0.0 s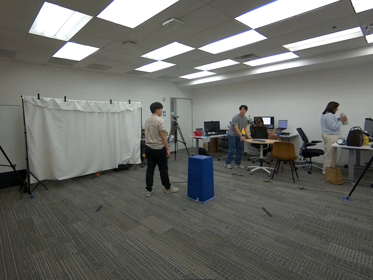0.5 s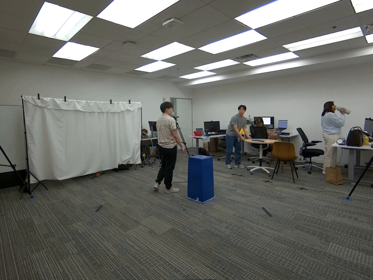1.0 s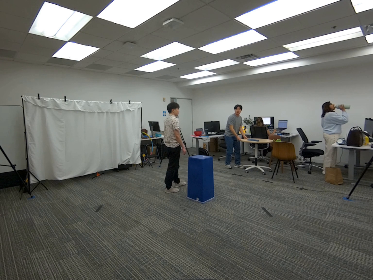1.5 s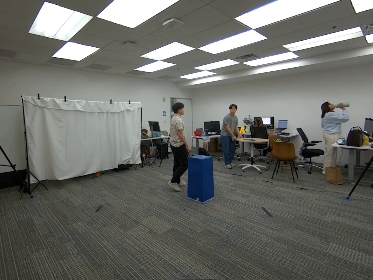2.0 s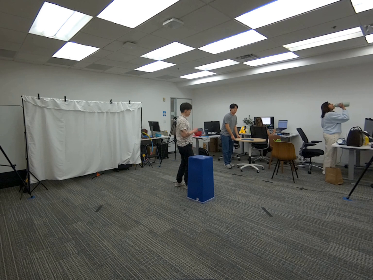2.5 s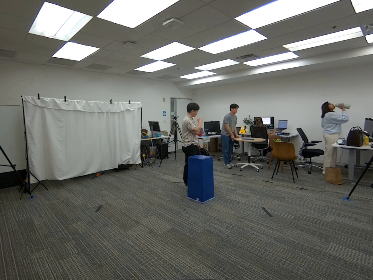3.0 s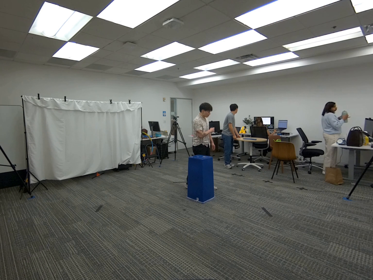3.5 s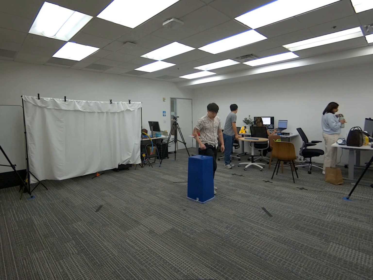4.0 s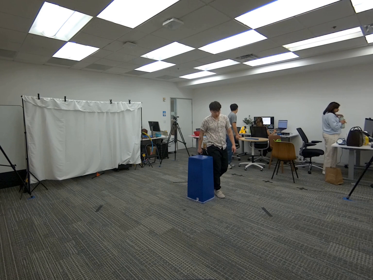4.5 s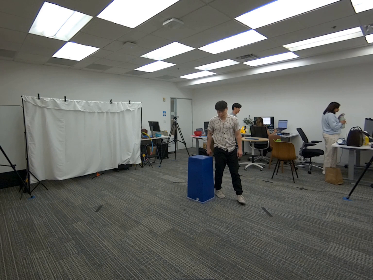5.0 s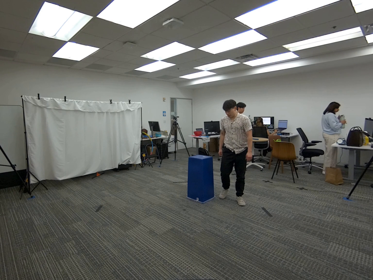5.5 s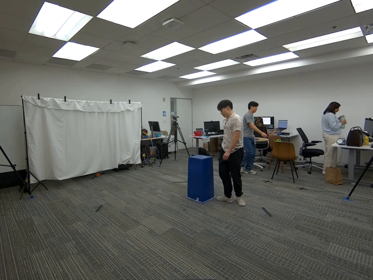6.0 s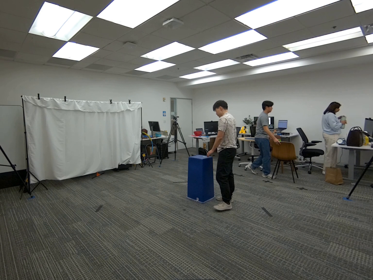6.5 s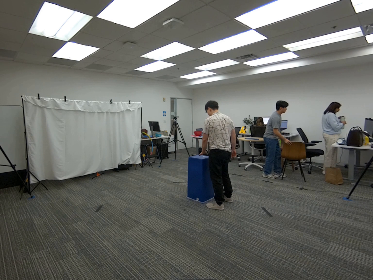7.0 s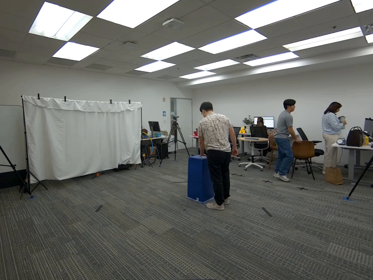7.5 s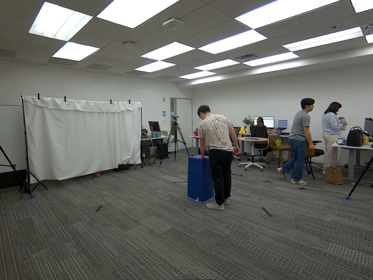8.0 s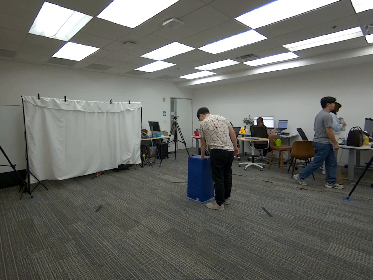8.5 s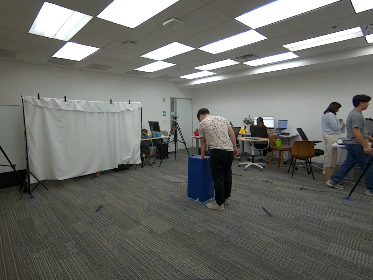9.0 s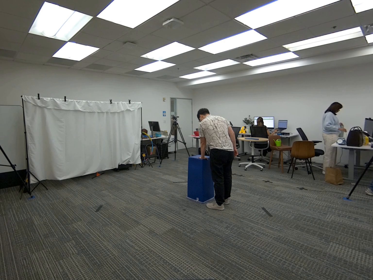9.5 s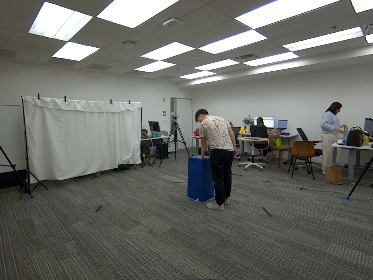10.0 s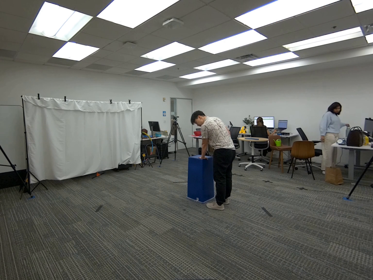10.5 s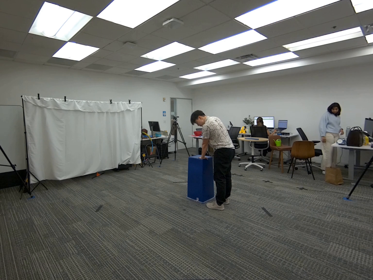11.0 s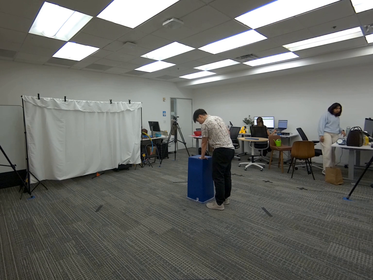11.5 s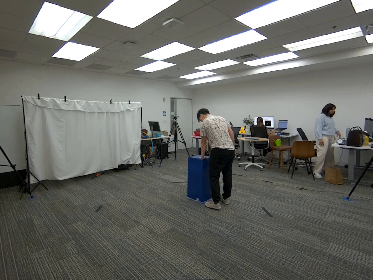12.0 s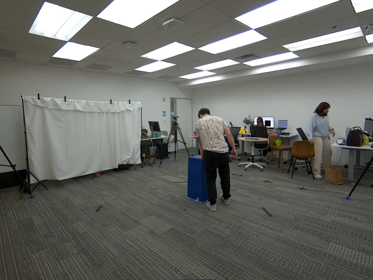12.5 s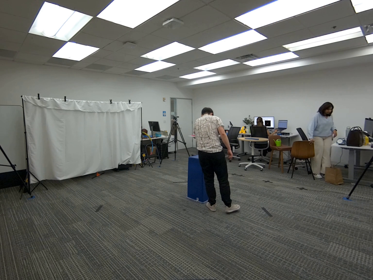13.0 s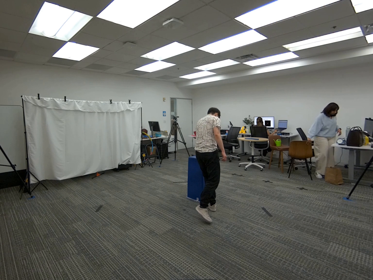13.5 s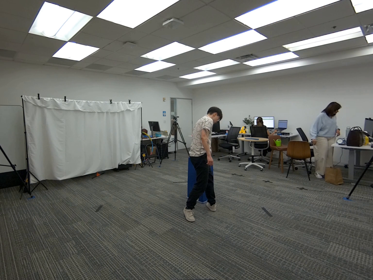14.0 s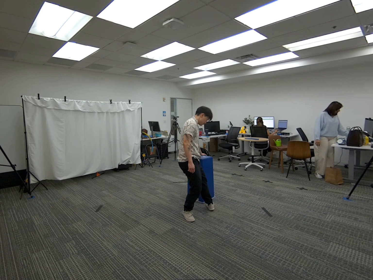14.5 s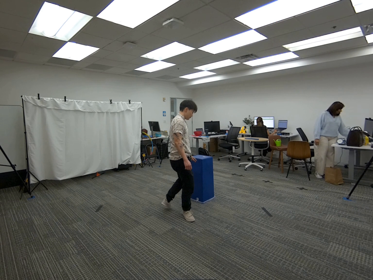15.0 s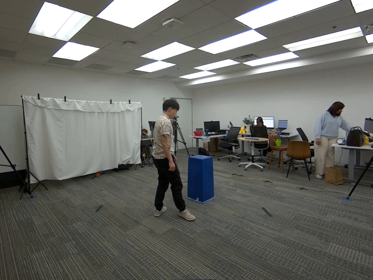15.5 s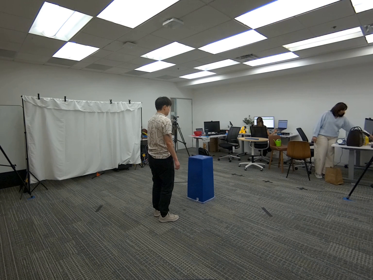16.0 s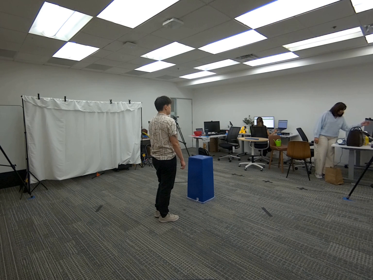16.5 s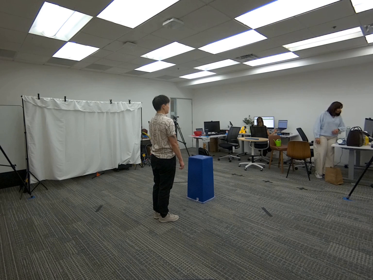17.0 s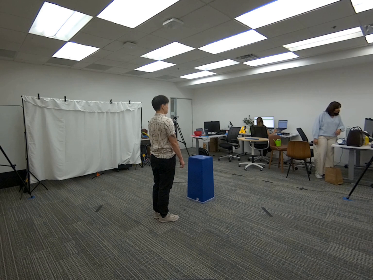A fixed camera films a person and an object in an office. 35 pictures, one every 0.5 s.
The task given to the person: Walk over to the blue trash can. Use your left hand to touch the trash can.
